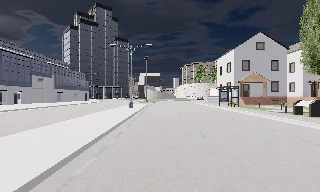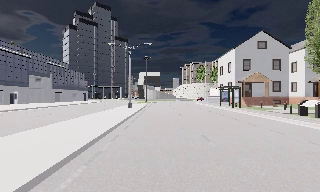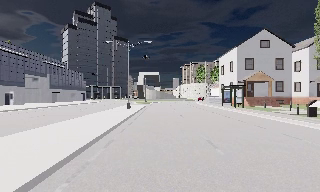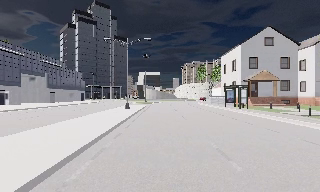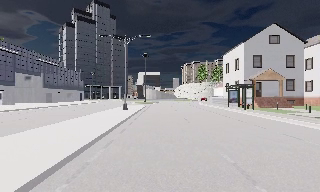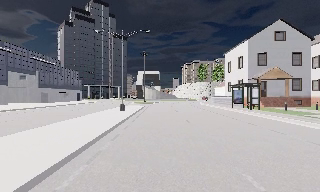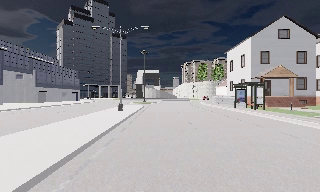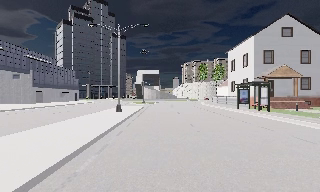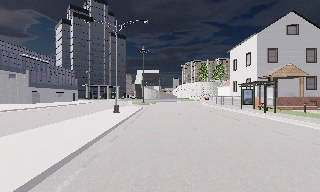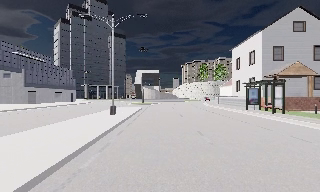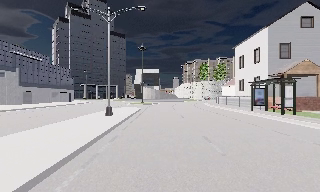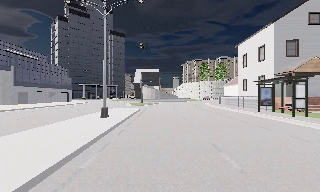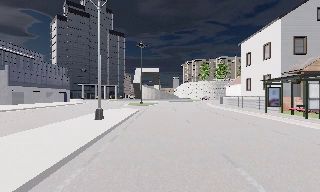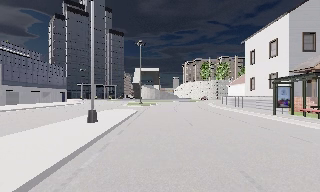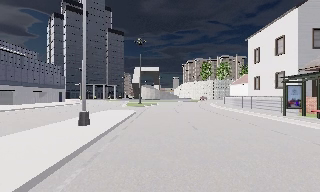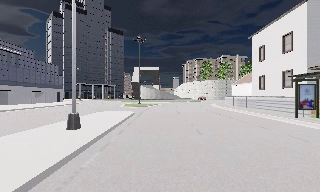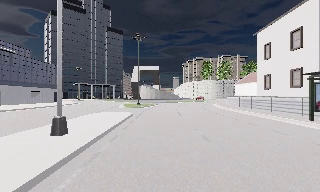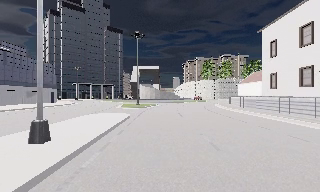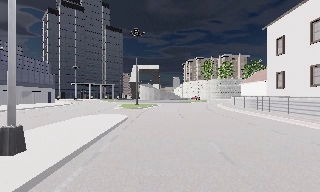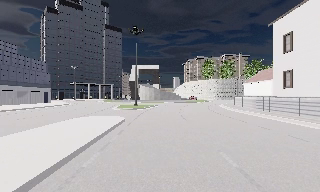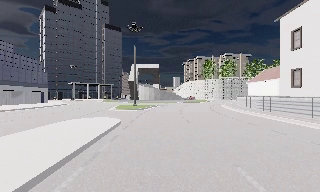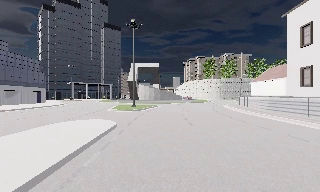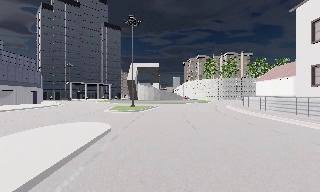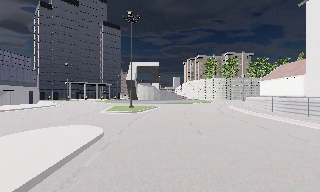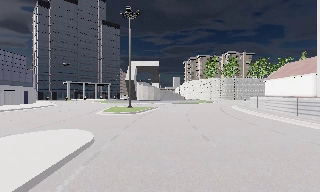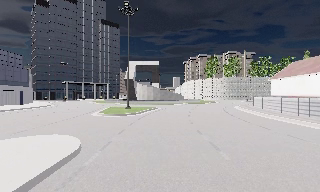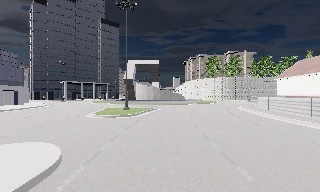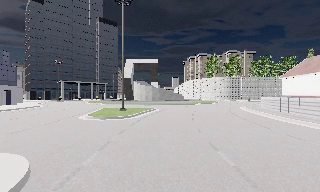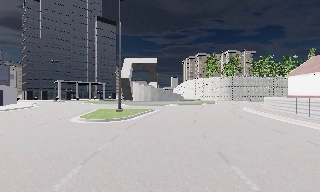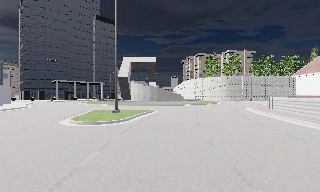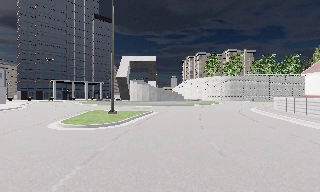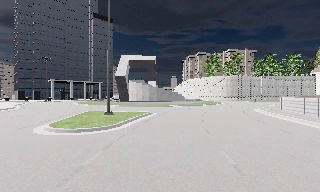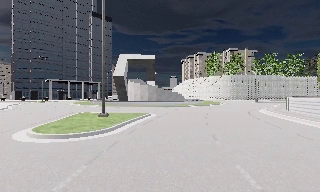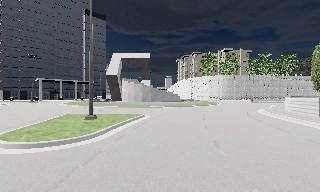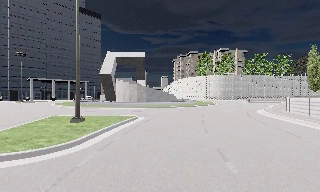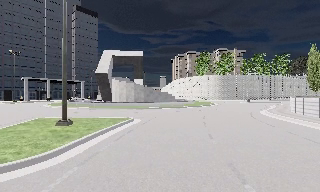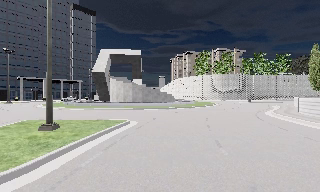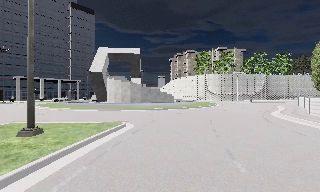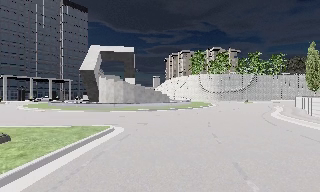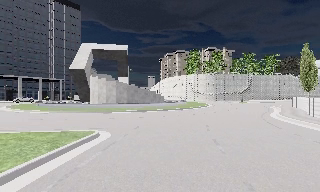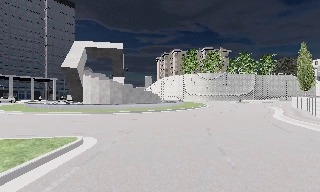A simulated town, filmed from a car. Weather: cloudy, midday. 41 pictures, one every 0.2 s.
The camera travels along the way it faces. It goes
forward.
0.0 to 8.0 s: The scene slides to the left, as the camera pans about 10 degrees to its right. It travels forward, about 40 m, so what stands in front looms larger.
The film runs forward here.
